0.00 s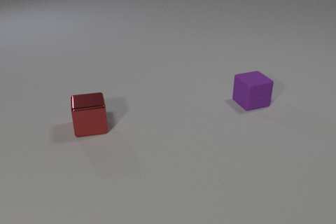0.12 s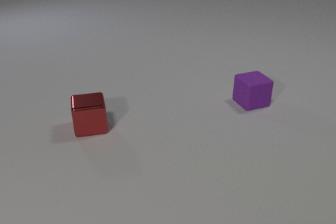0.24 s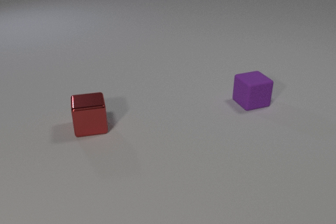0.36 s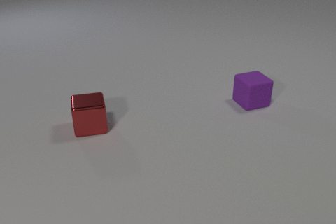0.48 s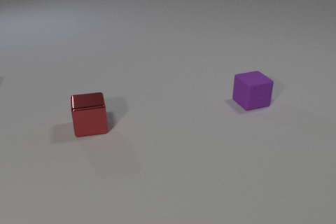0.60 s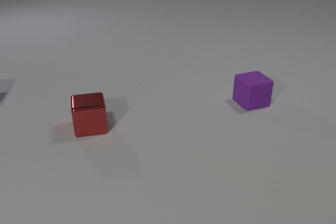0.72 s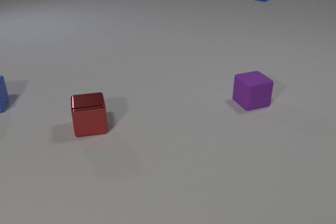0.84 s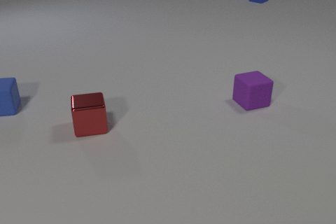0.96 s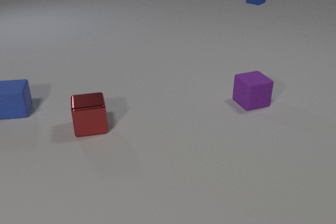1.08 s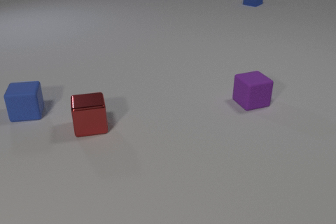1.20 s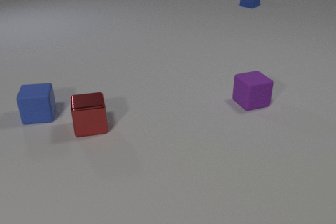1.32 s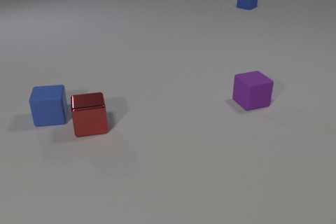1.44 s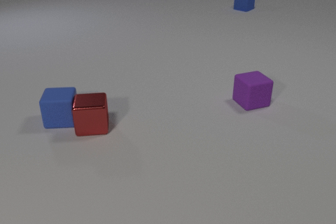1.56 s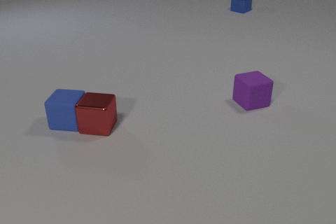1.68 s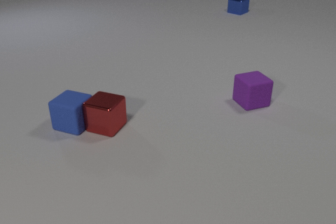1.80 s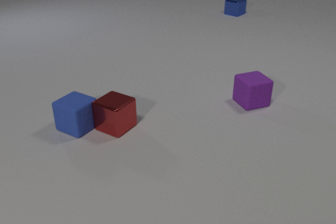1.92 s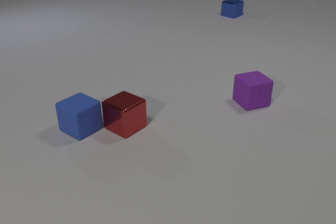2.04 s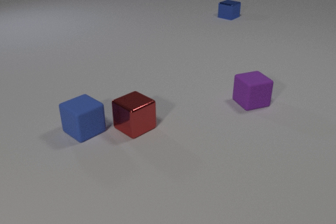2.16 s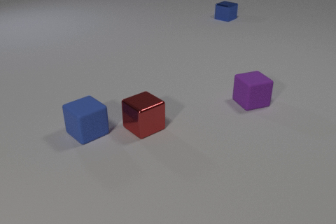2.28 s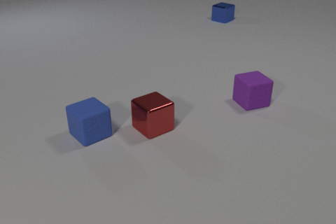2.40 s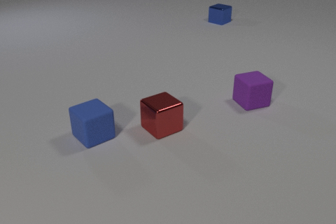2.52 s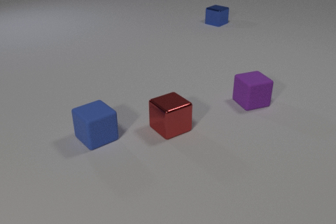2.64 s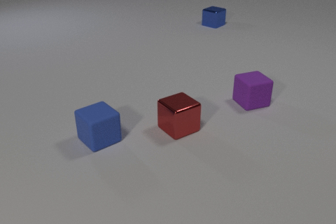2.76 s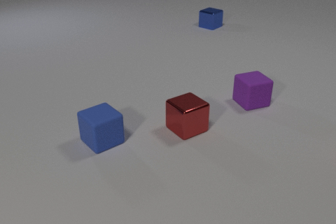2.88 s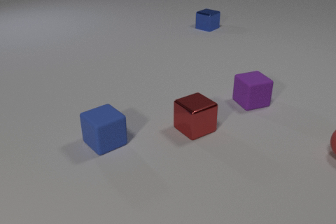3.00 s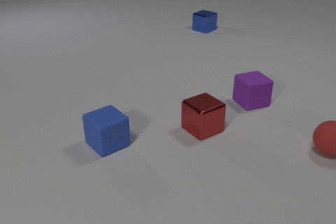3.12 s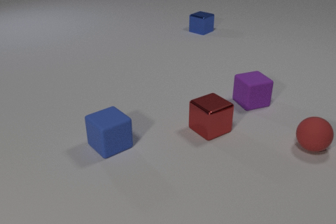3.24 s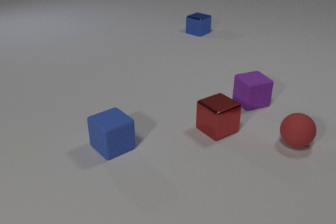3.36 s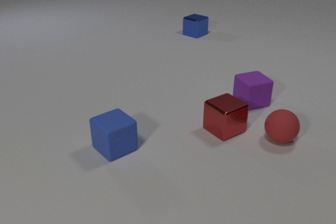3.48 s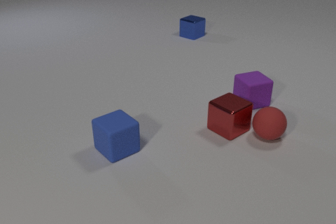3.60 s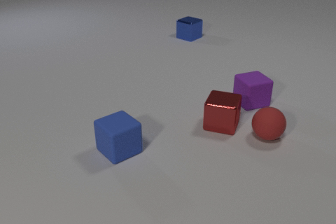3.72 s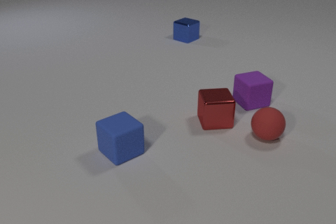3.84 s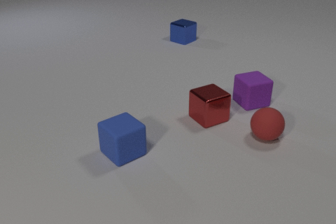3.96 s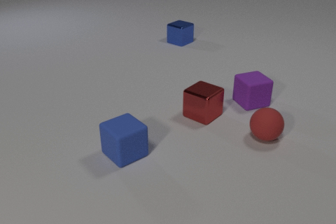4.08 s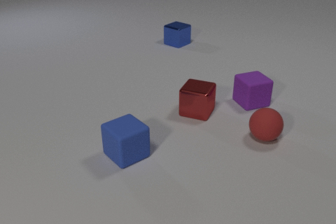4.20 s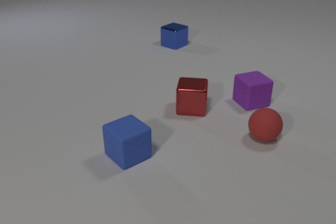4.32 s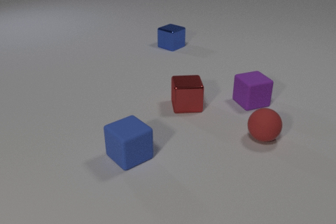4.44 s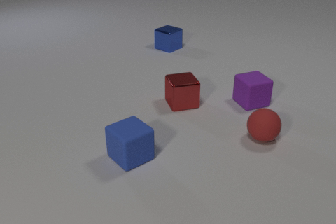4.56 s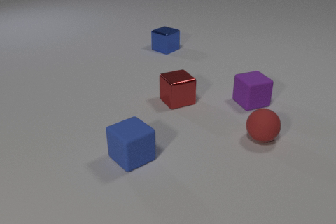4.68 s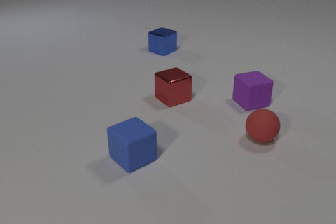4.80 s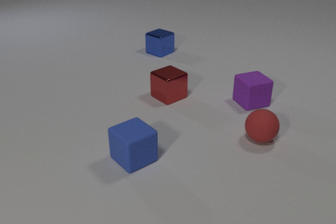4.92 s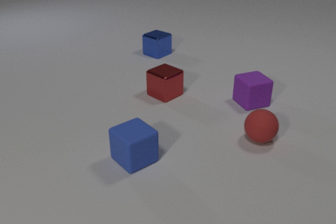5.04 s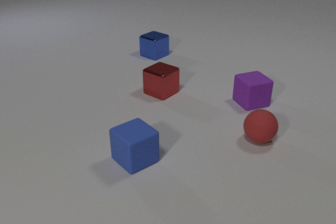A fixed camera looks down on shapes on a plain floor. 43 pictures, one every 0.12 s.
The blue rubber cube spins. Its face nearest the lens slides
to the left.
The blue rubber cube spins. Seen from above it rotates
clockwise.
0.00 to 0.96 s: The blue rubber cube comes in at the left edge, slides to the right and toward the camera. The blue metal cube comes in at the top edge, slides toward the camera and to the left.
0.96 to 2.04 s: The blue rubber cube slides to the right and toward the camera, spins so that its near face slides to the left, clockwise seen from above. The red metal cube slides to the right, spins clockwise seen from above by about 60 degrees, its near face sliding to the left. The blue metal cube slides toward the camera and to the left. The blue rubber cube and the red metal cube collide.
2.04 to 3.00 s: The blue rubber cube slides toward the camera and to the right. The red metal cube slides to the right. The red rubber sphere comes in at the right edge, rolls to the left. The blue metal cube slides toward the camera and to the left.
3.00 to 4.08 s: The blue rubber cube slides toward the camera and to the right. The red metal cube slides away from the camera, spins so that its near face slides to the right, counterclockwise seen from above. The red rubber sphere rolls to the left. The blue metal cube slides toward the camera and to the left. The red metal cube and the red rubber sphere collide.
4.08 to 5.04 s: The blue rubber cube slides toward the camera and to the right. The red metal cube slides away from the camera and to the left, spins so that its near face slides to the right, counterclockwise seen from above. The blue metal cube slides toward the camera and to the left.
What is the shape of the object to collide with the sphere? cube.
What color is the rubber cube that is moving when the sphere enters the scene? blue.
What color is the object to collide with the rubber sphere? red.
